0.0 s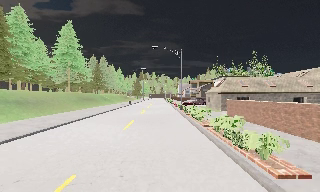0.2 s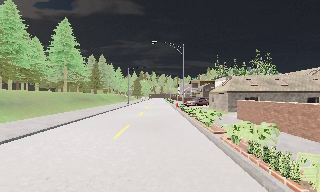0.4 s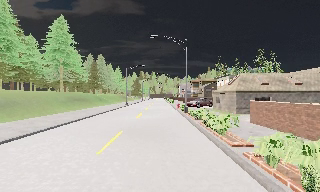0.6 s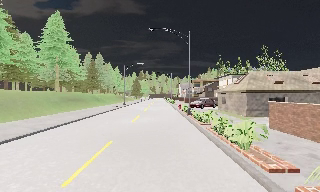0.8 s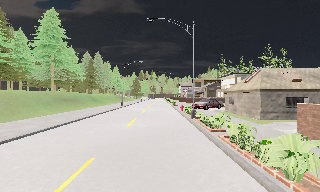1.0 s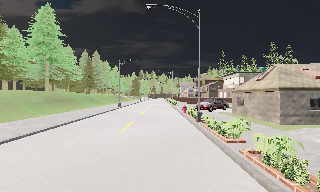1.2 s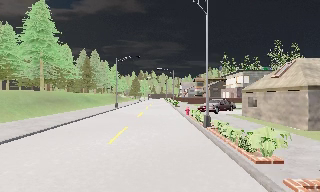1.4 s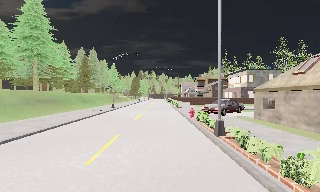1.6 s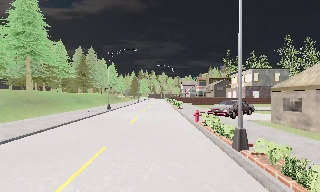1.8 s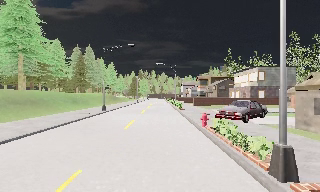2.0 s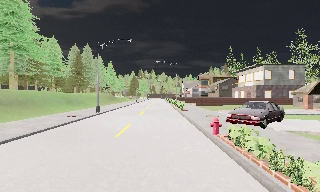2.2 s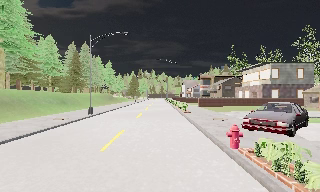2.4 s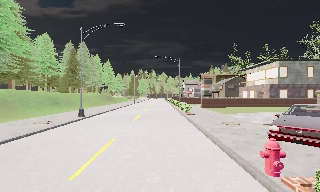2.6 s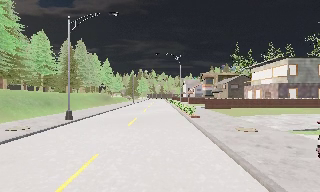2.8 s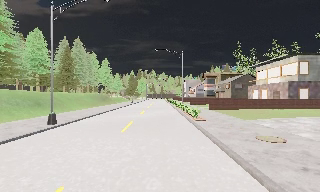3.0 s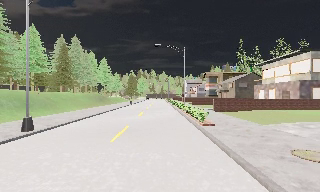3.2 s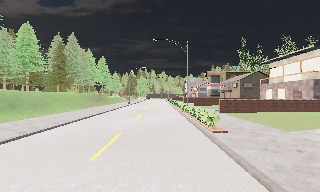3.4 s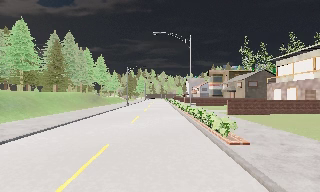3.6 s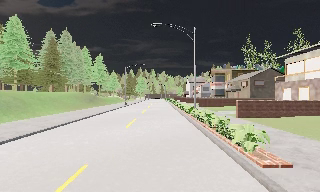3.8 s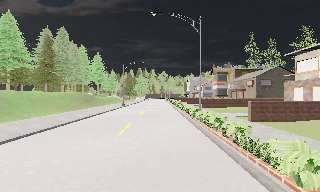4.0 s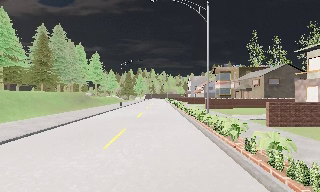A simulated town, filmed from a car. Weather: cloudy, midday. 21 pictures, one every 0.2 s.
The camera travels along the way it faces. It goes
forward.
0.0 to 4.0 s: The camera travels forward, about 35 m, so what stands in front looms larger.
The film runs forward here.
